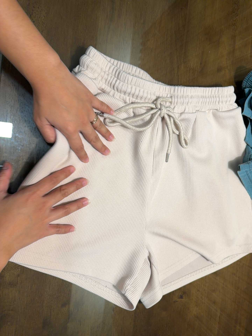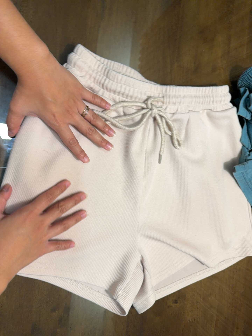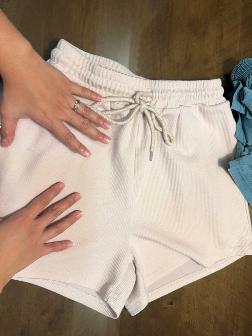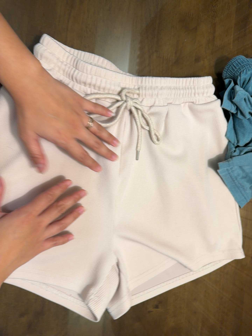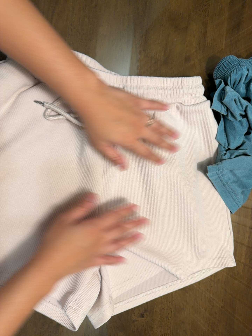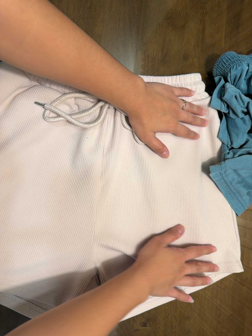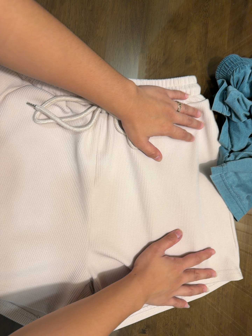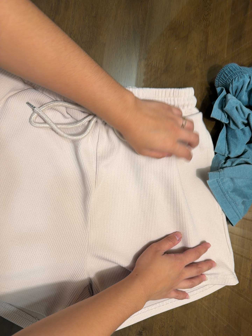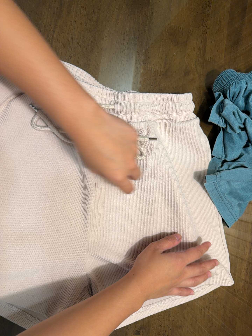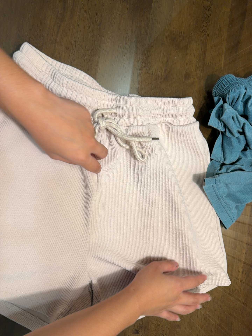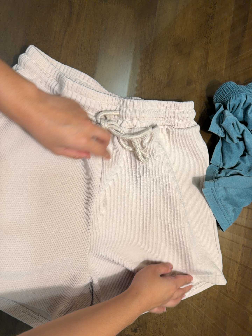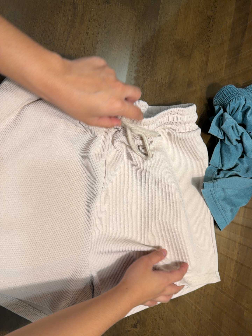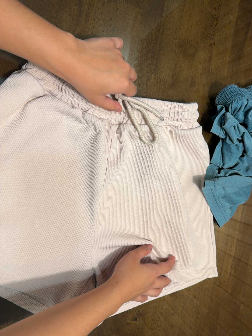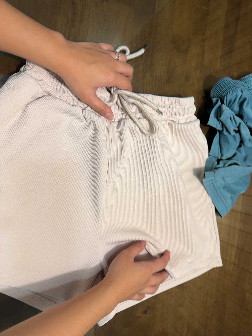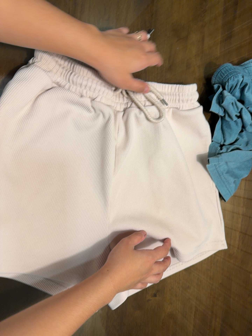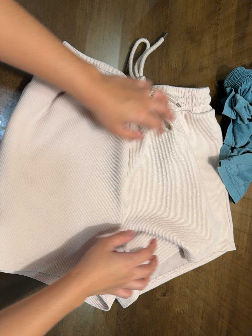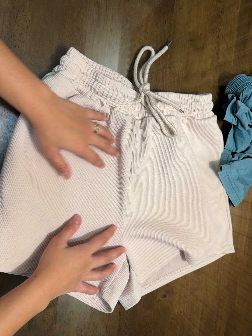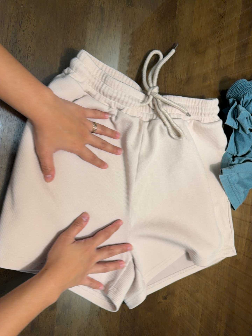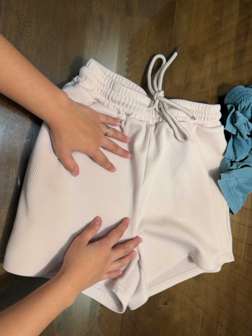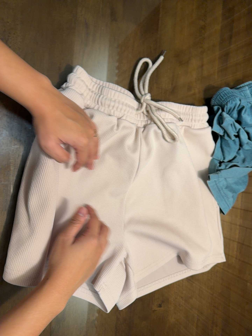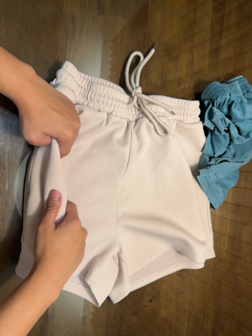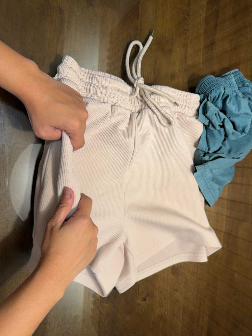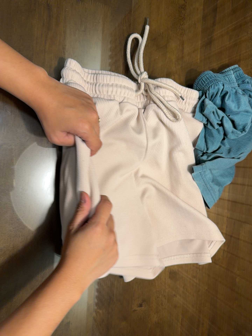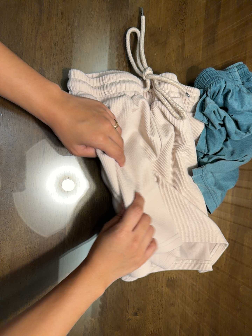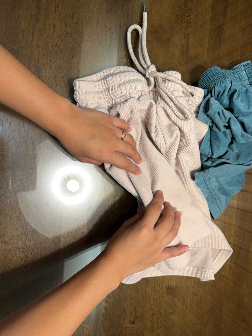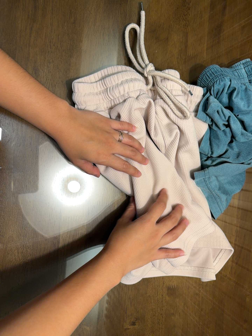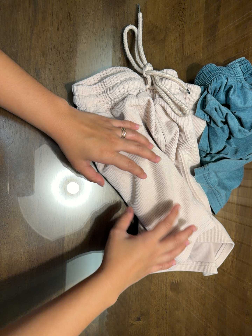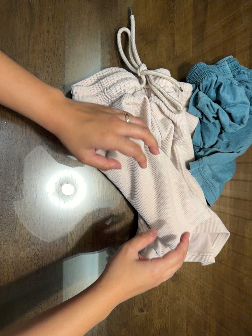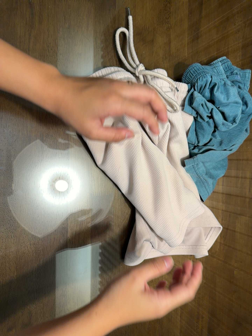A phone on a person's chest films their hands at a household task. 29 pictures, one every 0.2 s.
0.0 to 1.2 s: The camera travels to its right and forward, about 14 cm.
1.2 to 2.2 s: The camera shifts only a little, or ends up much as it began.
2.2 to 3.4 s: The camera travels to its left, about 9 cm, so close, fixed things drift to the right.
3.4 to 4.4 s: The camera travels to its right, about 6 cm, so close, fixed things drift to the left.
4.4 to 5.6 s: The camera shifts only a little, or ends up much as it began.
The film runs backward here.
